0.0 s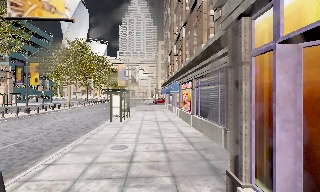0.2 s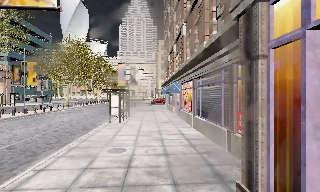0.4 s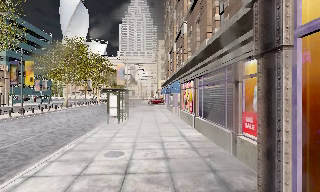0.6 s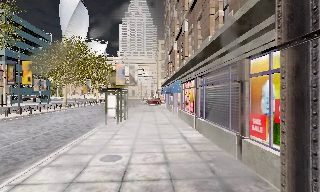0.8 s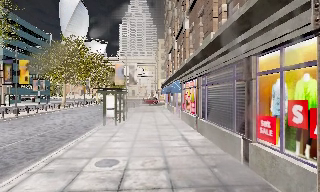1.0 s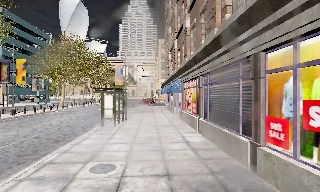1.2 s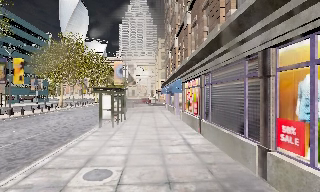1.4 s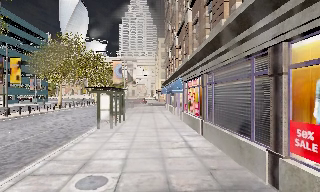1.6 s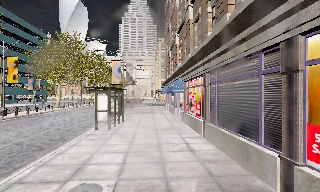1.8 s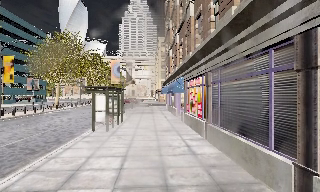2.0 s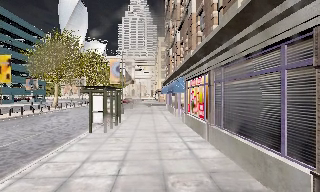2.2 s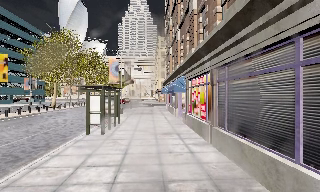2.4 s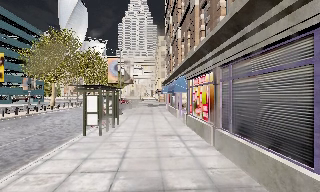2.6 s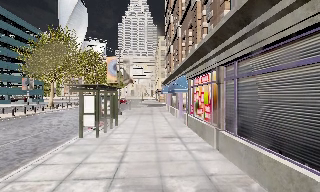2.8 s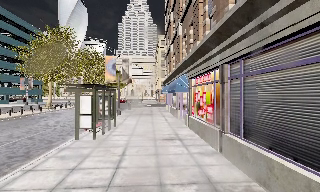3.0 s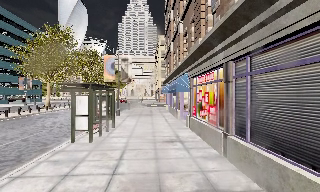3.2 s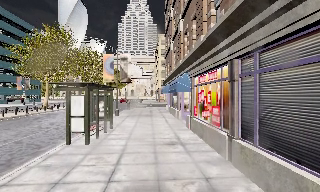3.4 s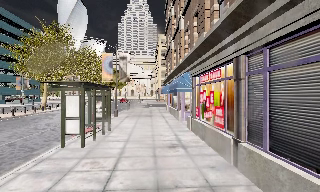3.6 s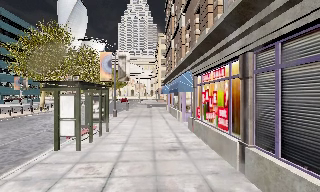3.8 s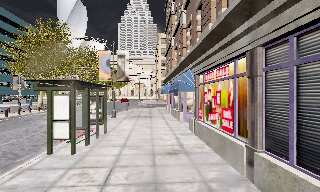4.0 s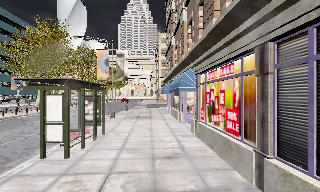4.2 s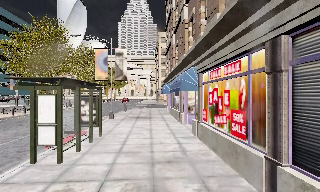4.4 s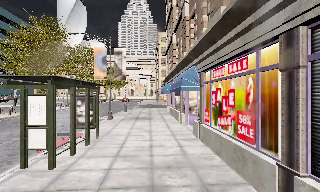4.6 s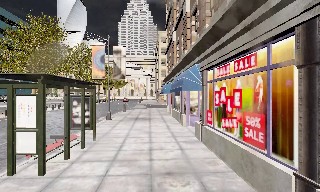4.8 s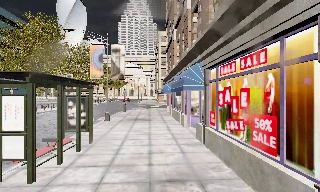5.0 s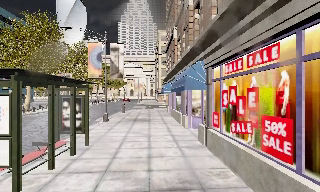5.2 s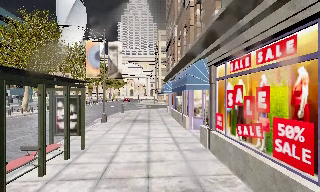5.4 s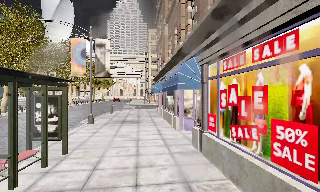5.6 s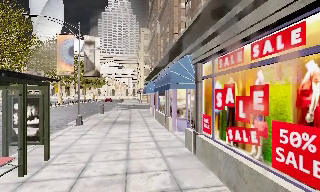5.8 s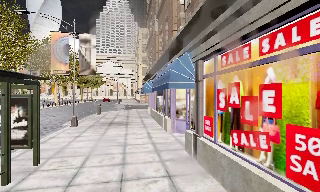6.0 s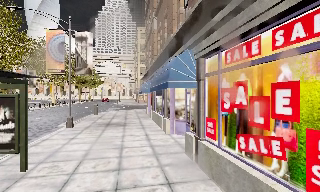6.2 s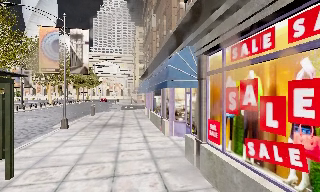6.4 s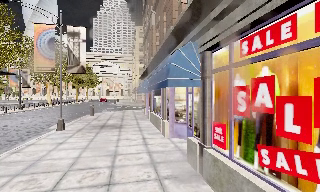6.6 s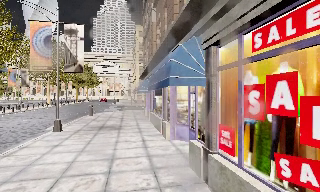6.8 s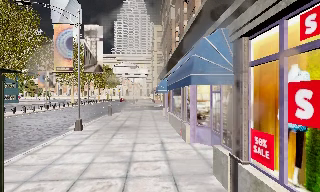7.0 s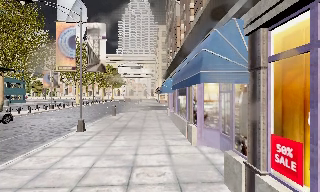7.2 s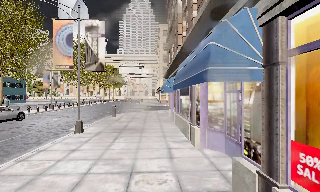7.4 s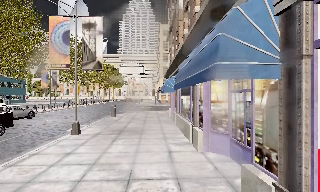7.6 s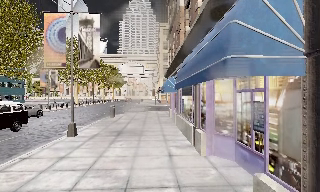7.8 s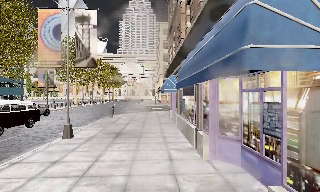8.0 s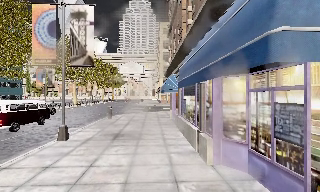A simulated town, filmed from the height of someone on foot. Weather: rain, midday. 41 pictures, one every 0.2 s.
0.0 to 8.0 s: The camera travels forward, about 15 m, so what stands in front looms larger.
The film runs forward here.
